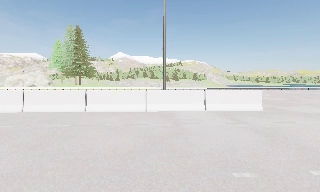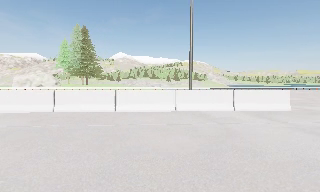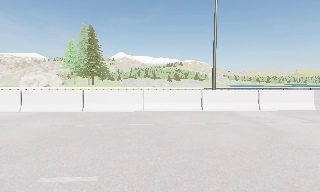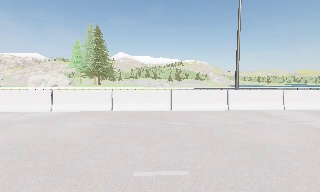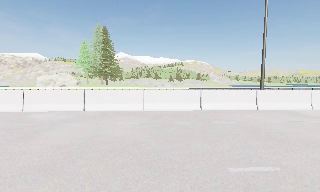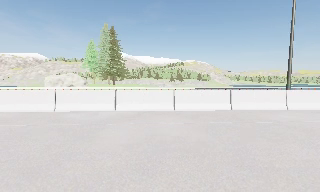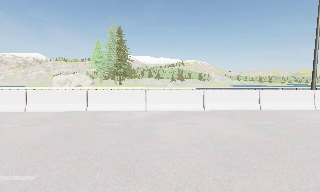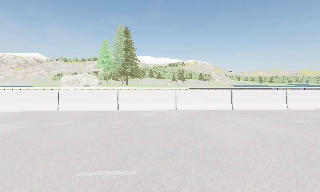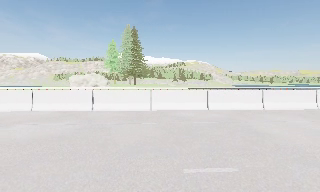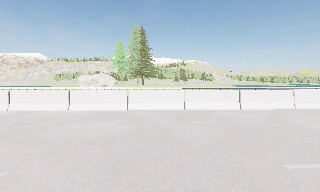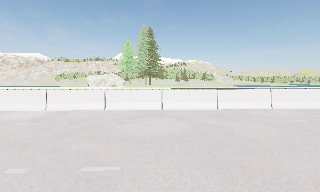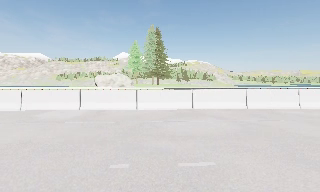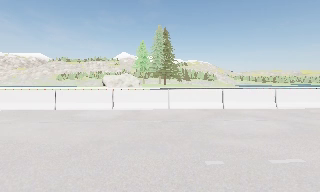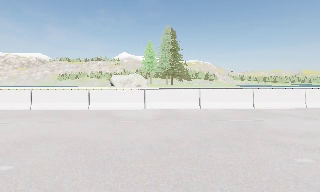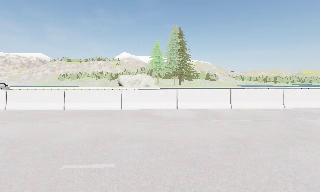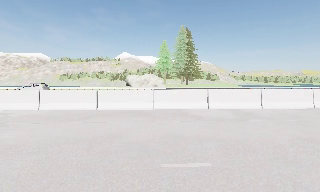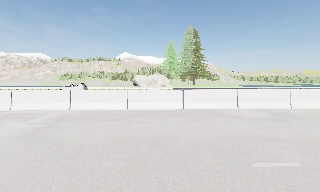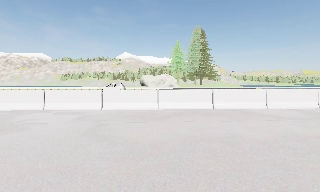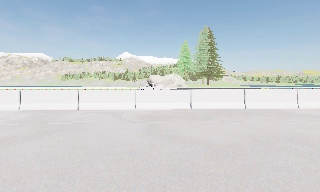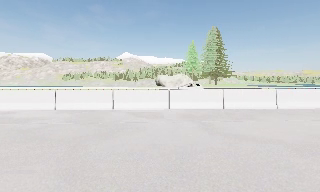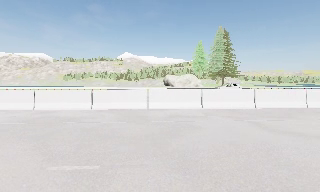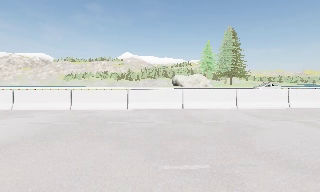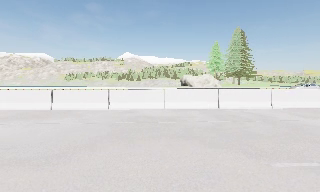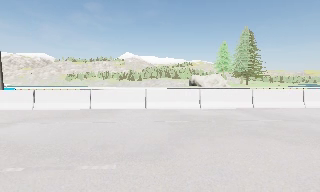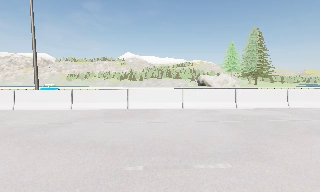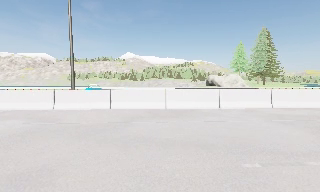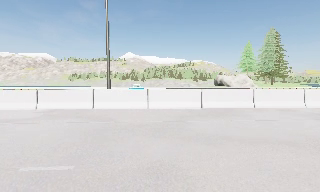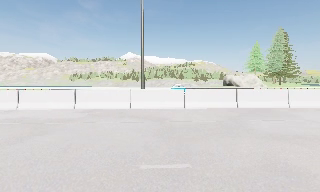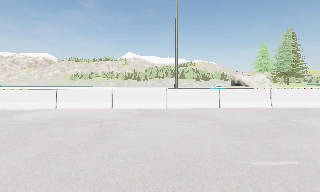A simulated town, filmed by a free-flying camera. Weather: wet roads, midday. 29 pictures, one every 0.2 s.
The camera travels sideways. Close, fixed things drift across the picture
to the right.
0.0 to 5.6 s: The camera travels to its left, about 55 m, so close, fixed things drift to the right.
The film runs backward here.
